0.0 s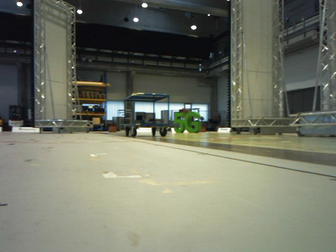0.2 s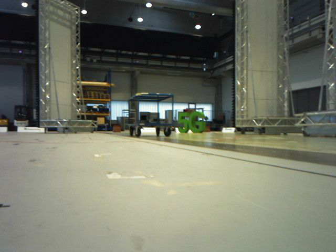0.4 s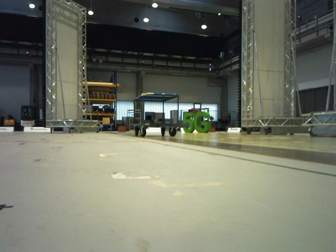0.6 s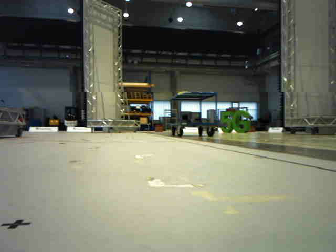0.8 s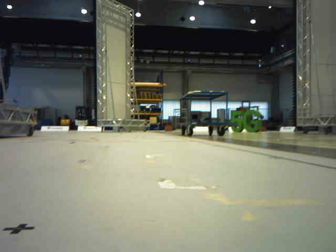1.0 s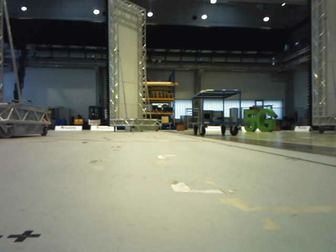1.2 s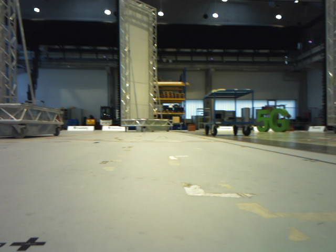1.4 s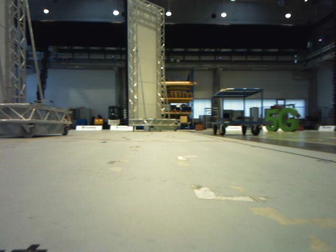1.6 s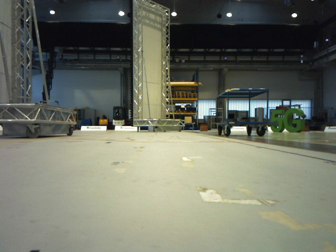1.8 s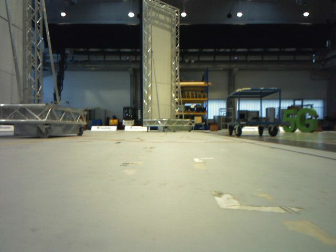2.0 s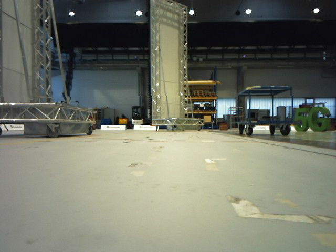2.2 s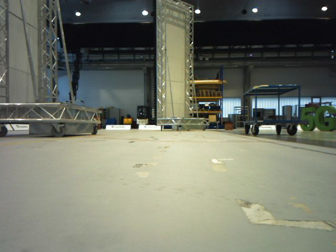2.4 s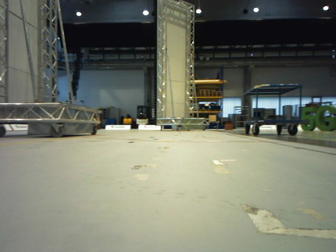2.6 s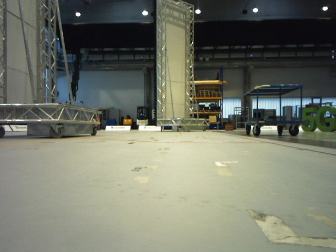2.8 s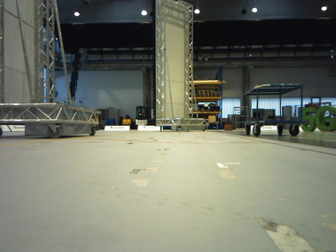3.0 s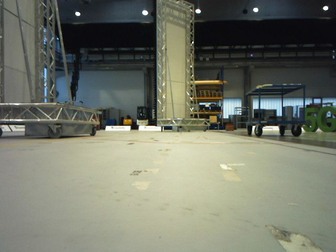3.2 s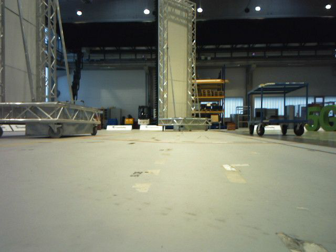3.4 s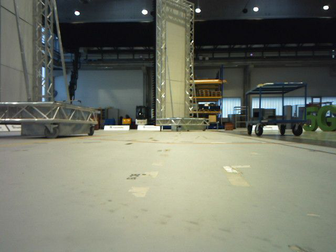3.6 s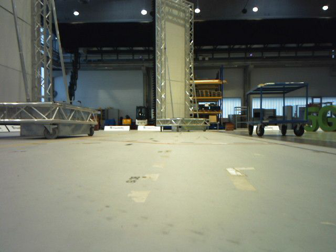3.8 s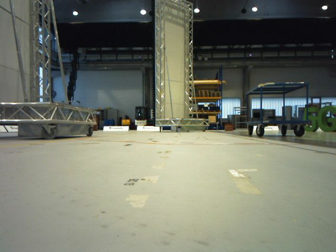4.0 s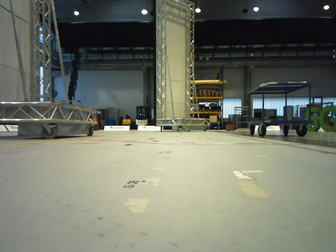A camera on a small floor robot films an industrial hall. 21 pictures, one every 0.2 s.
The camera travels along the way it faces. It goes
forward.
0.0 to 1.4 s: The scene slides to the right, as the camera pans about 15 degrees to its left. It travels forward, about 0.3 m, so what stands in front looms larger.
1.4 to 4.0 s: The camera travels forward, about 0.5 m, so what stands in front looms larger.
The film runs forward here.
